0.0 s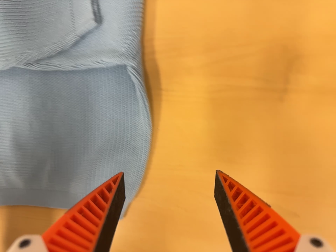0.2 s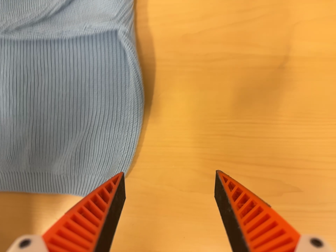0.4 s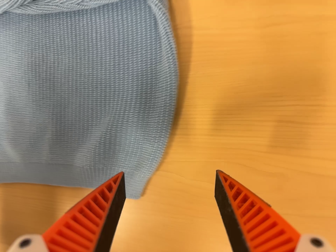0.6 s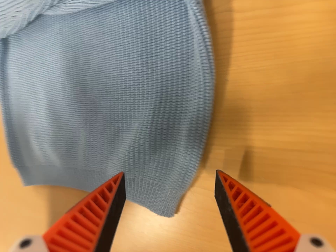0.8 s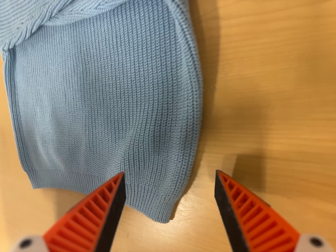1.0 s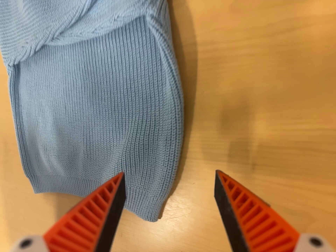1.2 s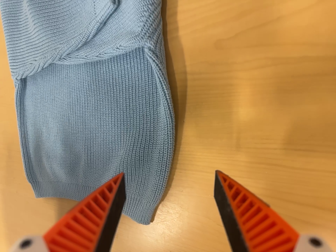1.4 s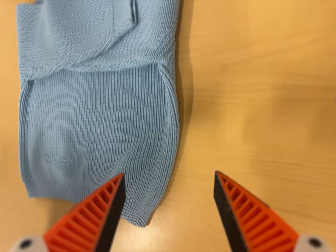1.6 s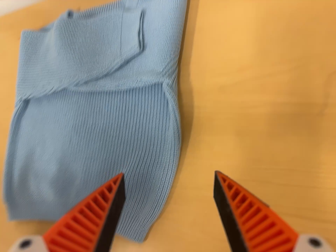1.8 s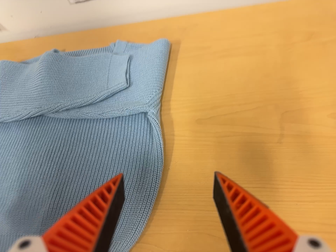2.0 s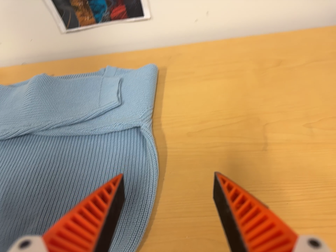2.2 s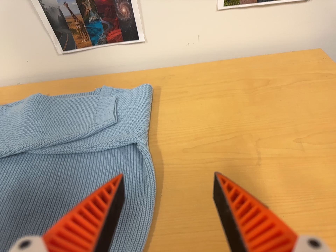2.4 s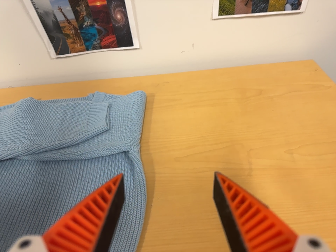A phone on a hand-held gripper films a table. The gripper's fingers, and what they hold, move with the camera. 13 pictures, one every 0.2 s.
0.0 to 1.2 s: The camera pans to its left by about 20 degrees. It travels forward, about 7 cm, so what stands in front looms larger.
1.2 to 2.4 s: The camera pans to its right by about 35 degrees. It travels to its left, toward the bottom of its view and backward, about 26 cm. Its aim tips toward the top of its view by about 45 degrees. It rolls about its line of sight by about 10 degrees, and the scene rotates clockwise.
The film runs backward here.
